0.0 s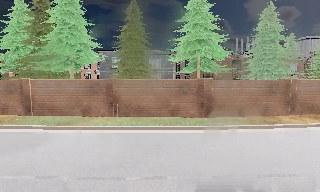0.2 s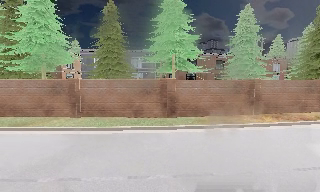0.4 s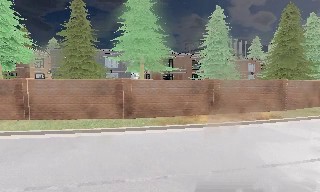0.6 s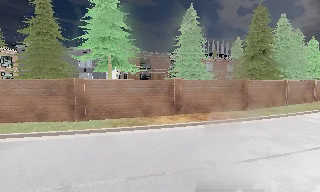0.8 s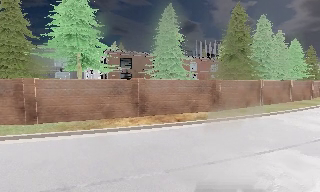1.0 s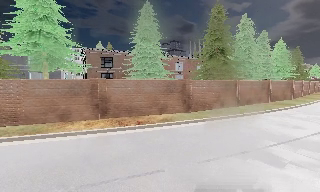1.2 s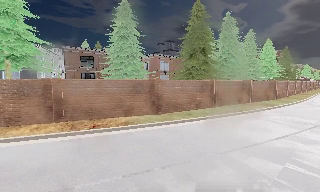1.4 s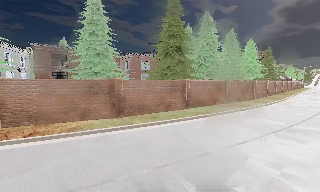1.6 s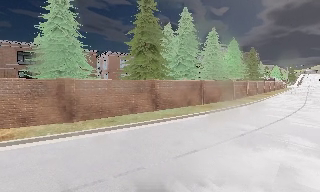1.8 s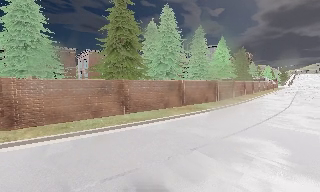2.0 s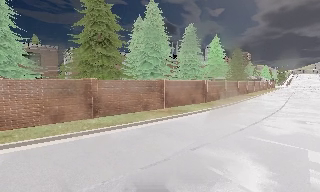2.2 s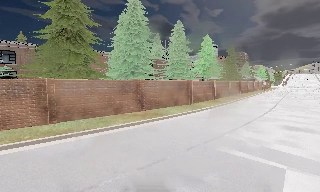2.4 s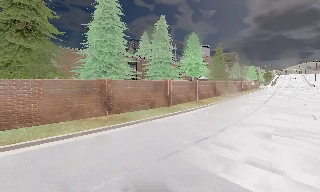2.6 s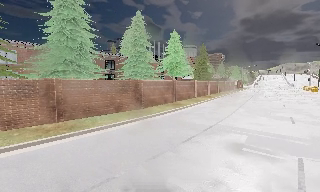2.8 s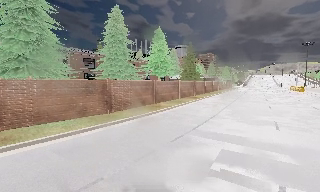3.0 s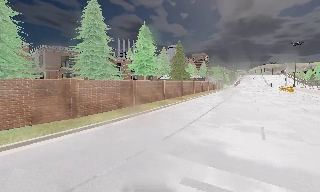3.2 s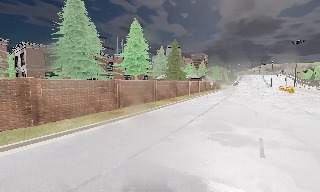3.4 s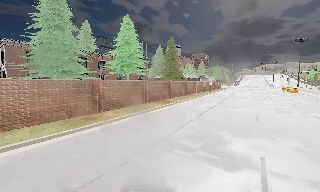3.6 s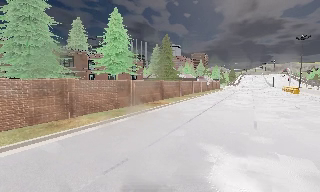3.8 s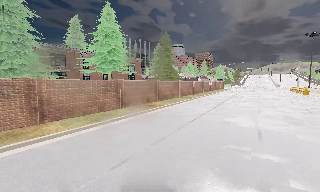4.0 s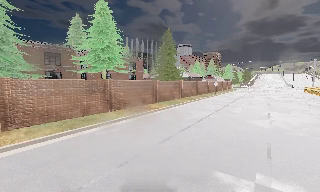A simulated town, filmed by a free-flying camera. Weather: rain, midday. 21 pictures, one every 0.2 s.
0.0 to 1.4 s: The camera pans to its right, which is clockwise from overhead, by about 15 degrees. It travels to its right, about 14 m, so close, fixed things drift to the left.
1.4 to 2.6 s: The camera pans to its right, which is clockwise from overhead, by about 10 degrees. It travels to its right and forward, about 12 m, so close, fixed things drift to the left.
2.6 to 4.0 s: The camera travels forward and to its right, about 14 m, so what stands in front looms larger.
The film runs backward here.
